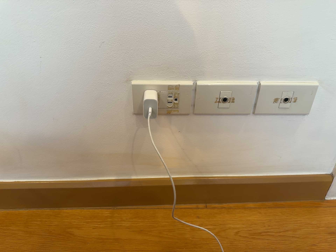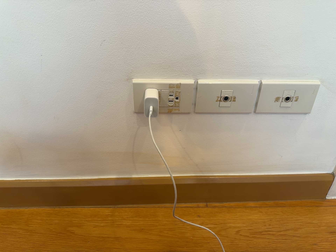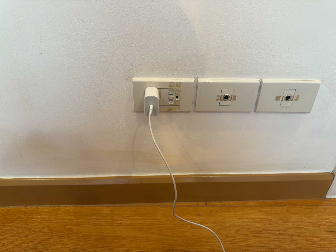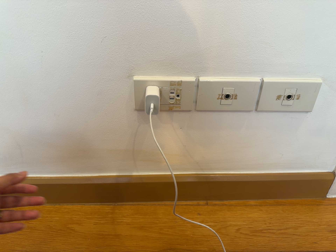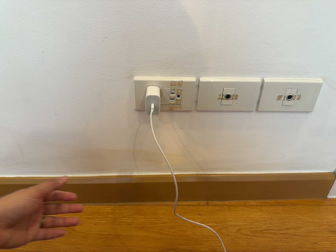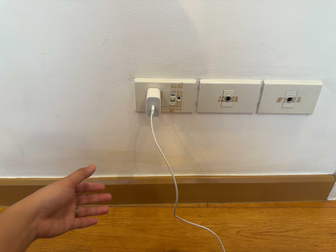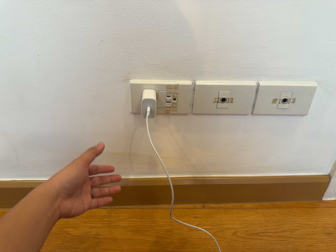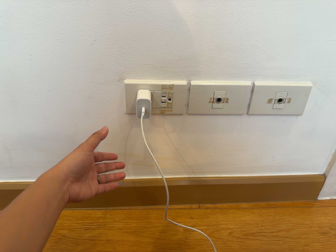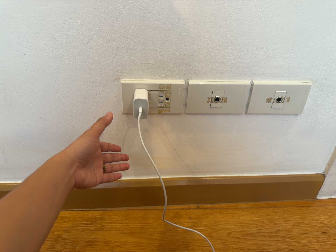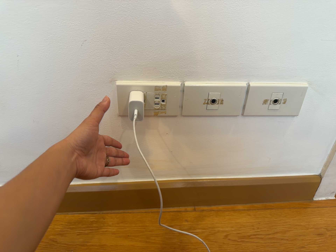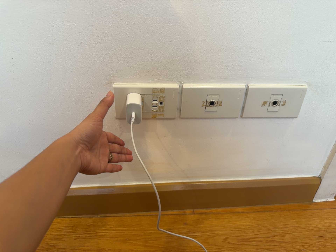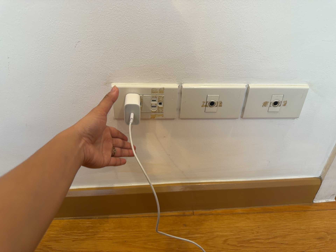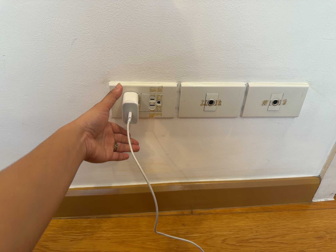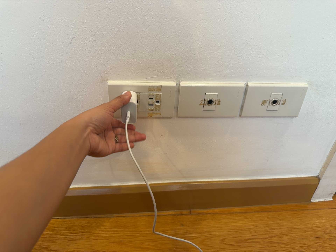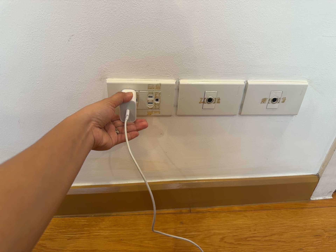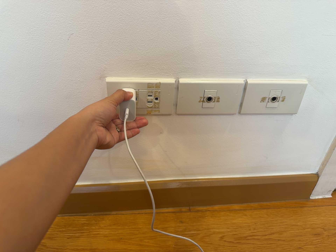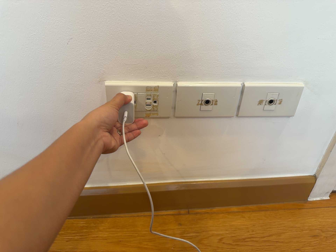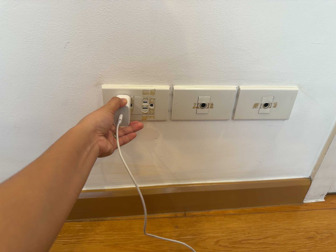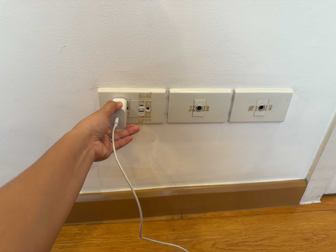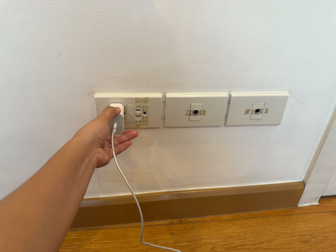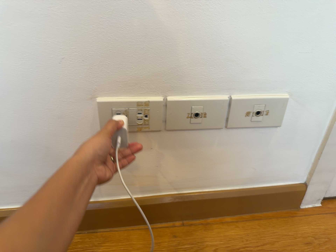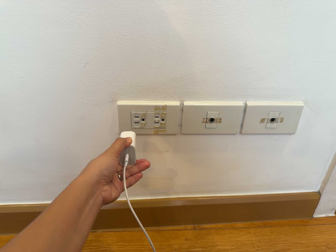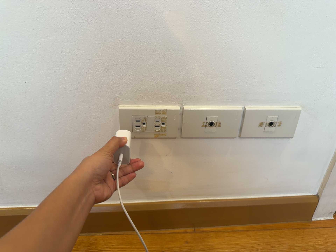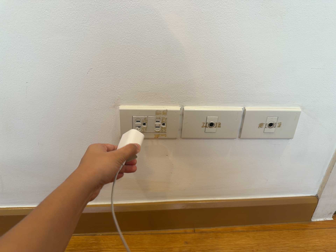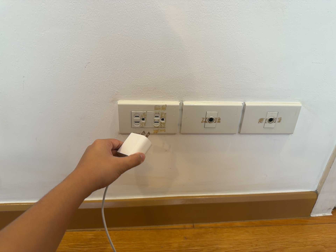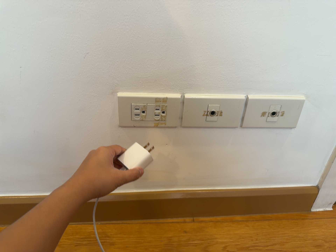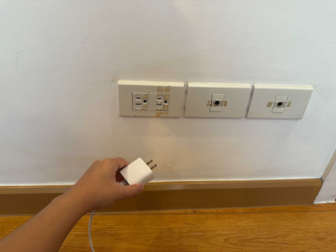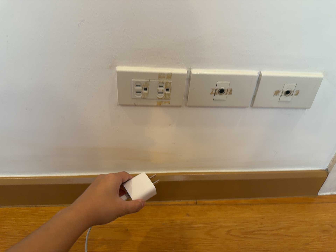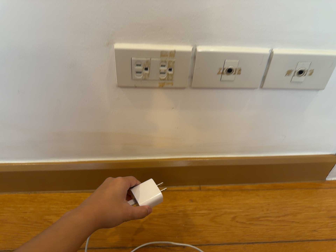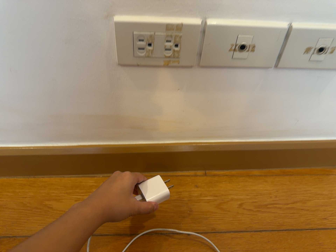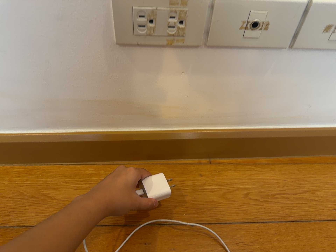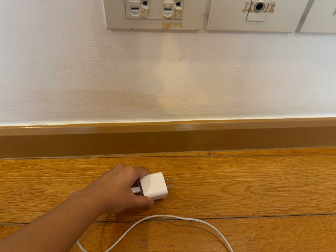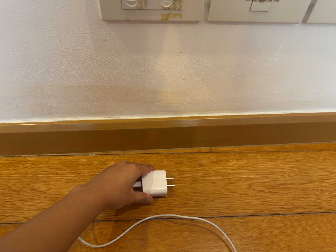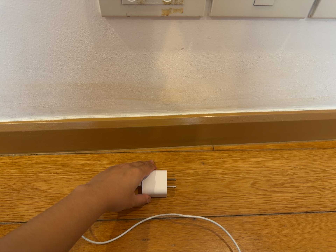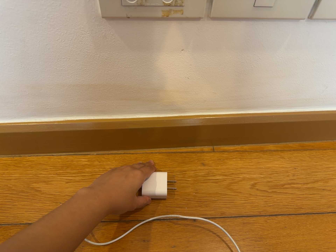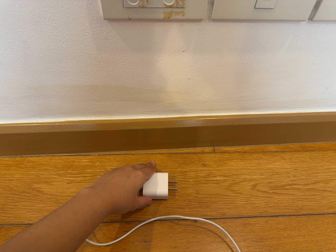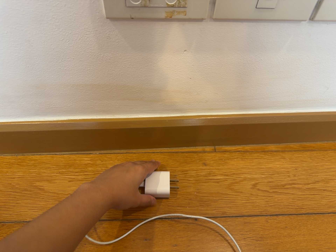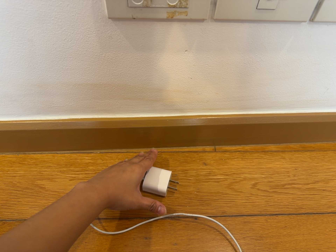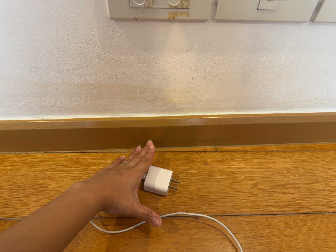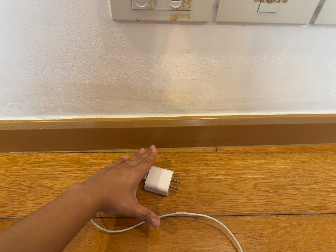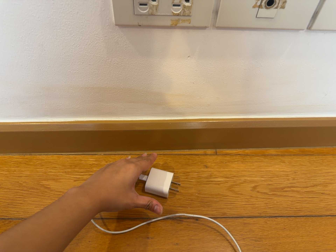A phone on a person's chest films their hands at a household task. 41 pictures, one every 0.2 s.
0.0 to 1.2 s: The camera keeps its place and its aim.
1.2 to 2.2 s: The camera shifts only a little, or ends up much as it began.
2.2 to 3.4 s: The camera keeps its place and its aim.
3.4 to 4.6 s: The camera shifts only a little, or ends up much as it began.
4.6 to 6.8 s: The camera travels forward, about 18 cm, so what stands in front looms larger. Its aim tips toward the bottom of its view by about 25 degrees, and the scene shifts upward.
6.8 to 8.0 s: The camera shifts only a little, or ends up much as it began.
The film runs forward here.
